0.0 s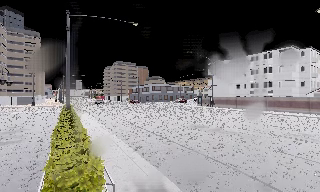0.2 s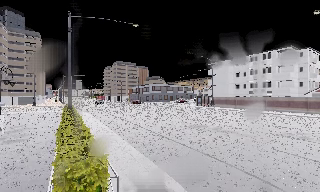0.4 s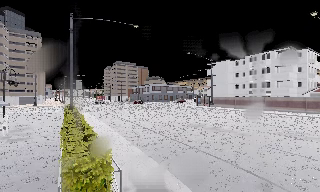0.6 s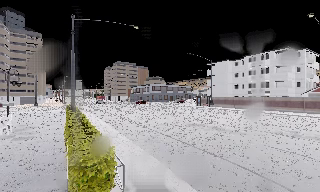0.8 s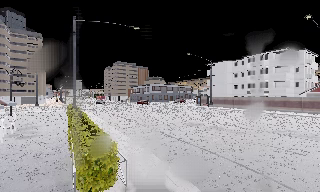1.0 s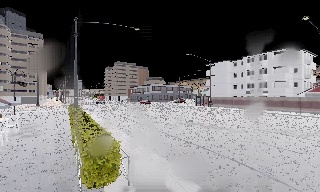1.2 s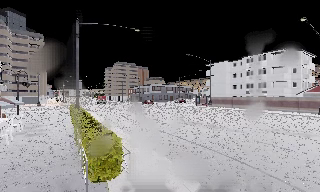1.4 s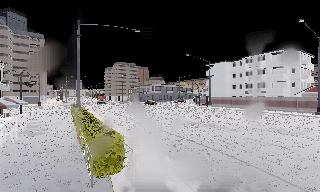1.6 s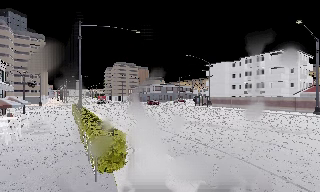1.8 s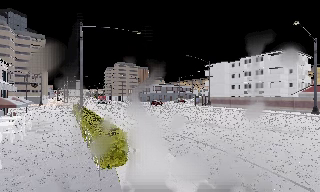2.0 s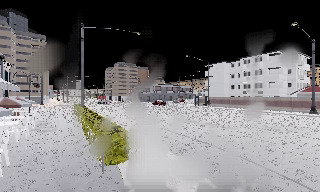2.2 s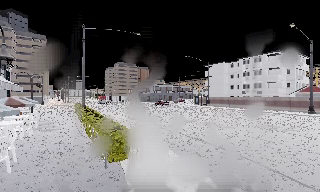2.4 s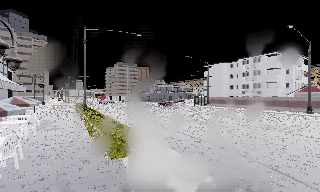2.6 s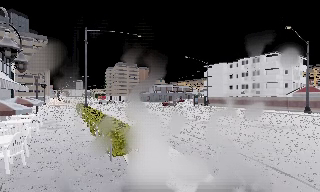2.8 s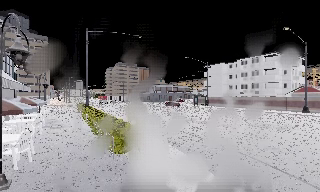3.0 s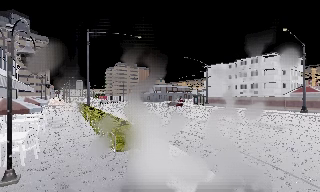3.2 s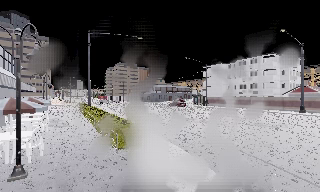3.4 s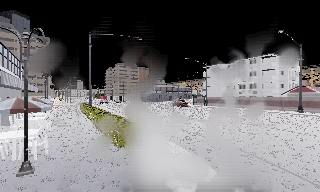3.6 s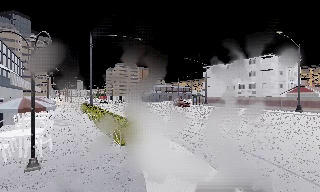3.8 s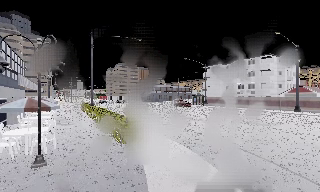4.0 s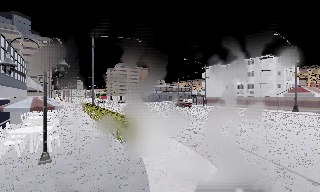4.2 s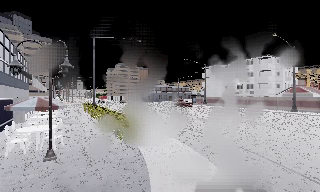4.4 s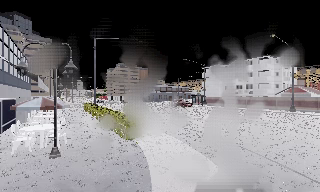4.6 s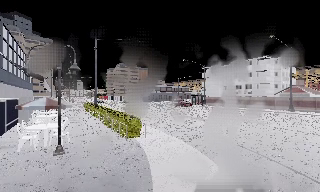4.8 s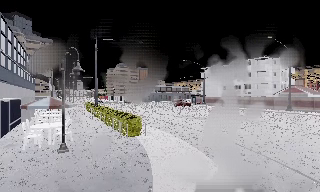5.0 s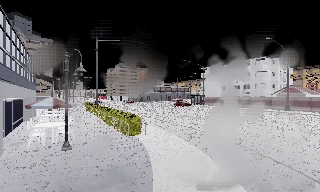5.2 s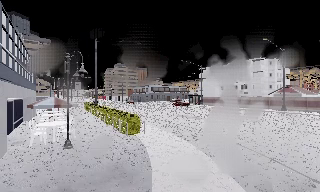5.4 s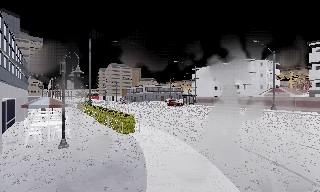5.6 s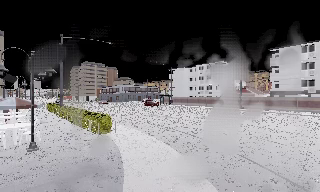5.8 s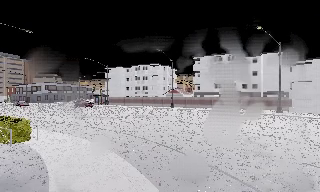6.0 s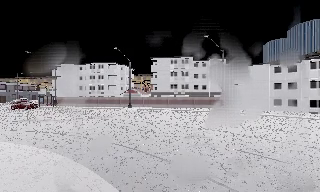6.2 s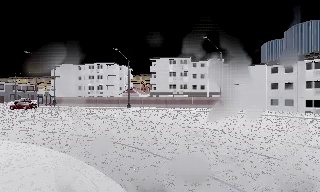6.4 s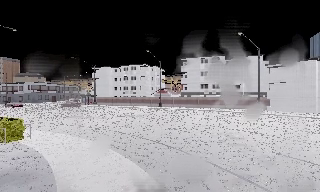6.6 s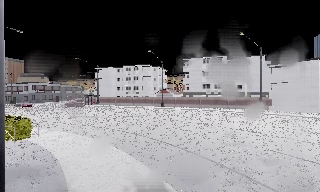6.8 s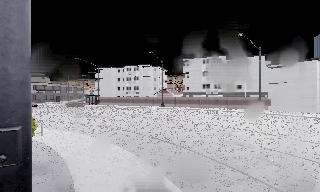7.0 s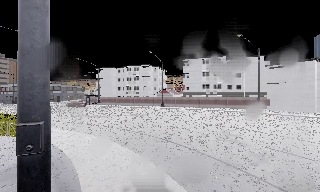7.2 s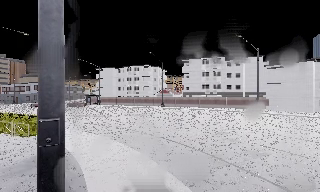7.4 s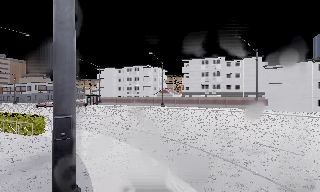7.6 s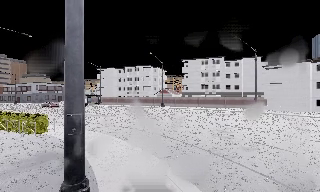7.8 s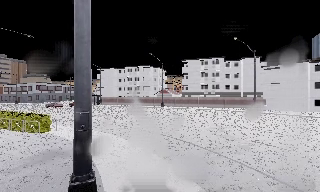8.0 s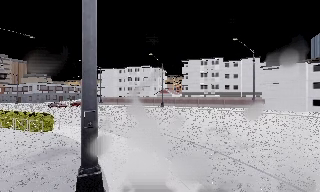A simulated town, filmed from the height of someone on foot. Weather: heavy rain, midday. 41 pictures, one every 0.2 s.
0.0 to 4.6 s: The camera travels backward, about 7 m, so what stands in front gets smaller.
4.6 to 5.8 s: The camera swings to its right by about 35 degrees, and the scene slides to the left. It travels backward, about 1.5 m.
5.8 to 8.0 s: The camera travels backward, about 3 m, so what stands in front gets smaller.
The film runs backward here.
